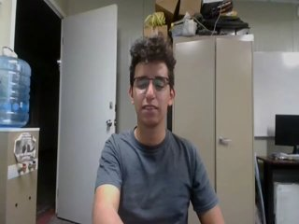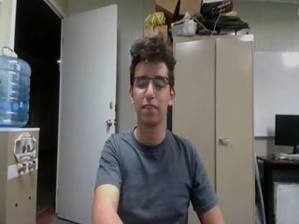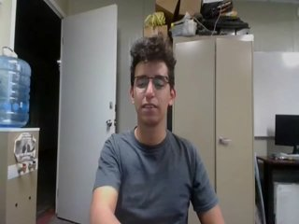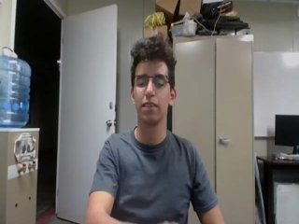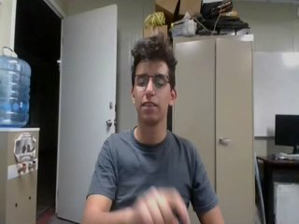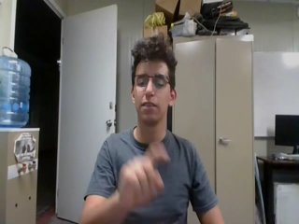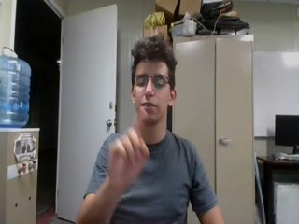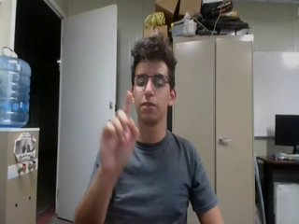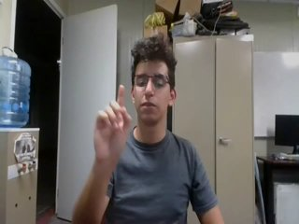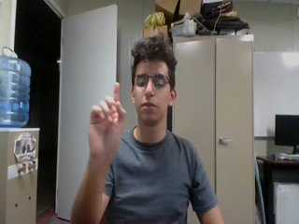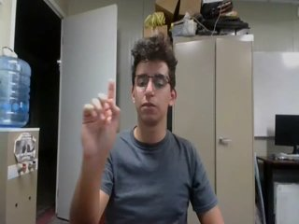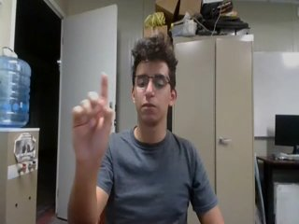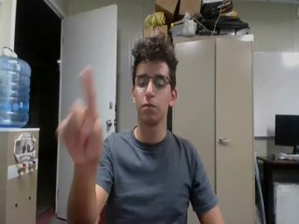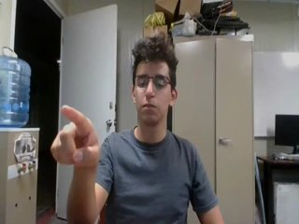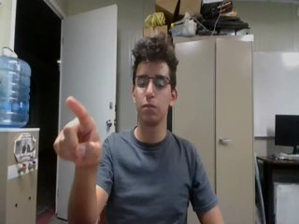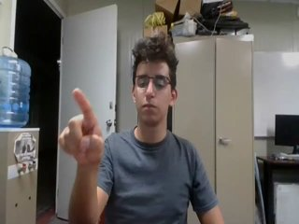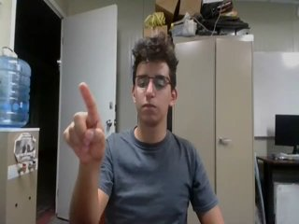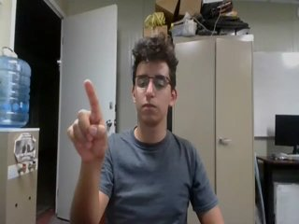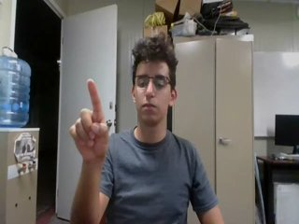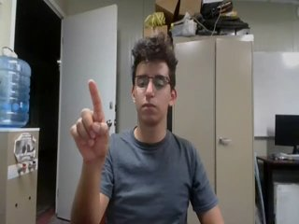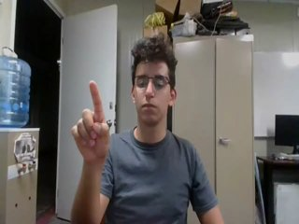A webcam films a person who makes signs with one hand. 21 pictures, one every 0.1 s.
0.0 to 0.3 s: Non-gesture.
0.4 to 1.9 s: Click with one finger.
